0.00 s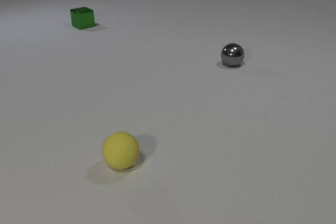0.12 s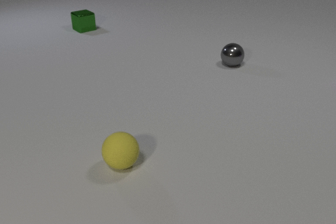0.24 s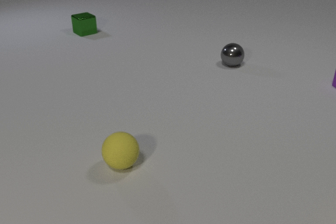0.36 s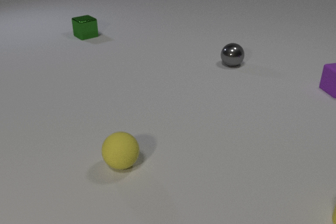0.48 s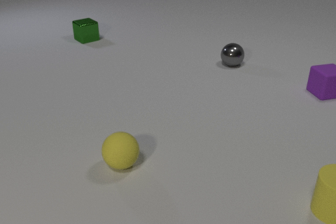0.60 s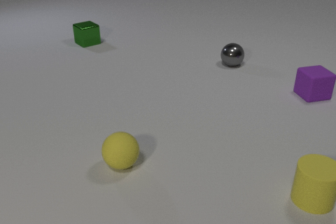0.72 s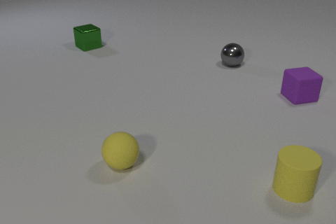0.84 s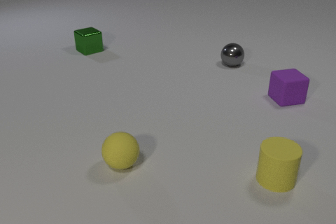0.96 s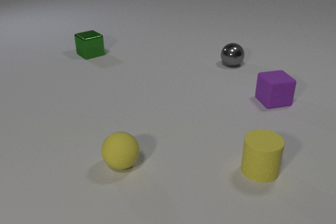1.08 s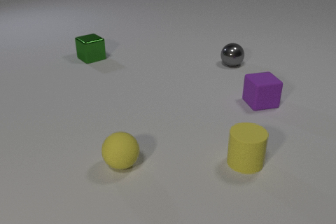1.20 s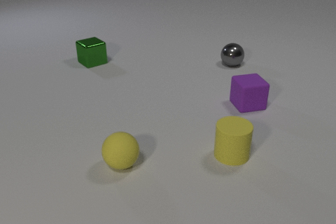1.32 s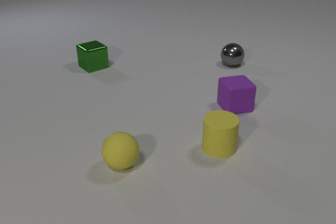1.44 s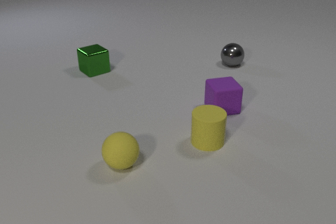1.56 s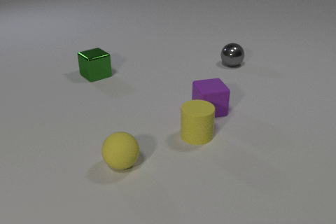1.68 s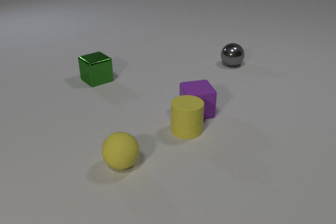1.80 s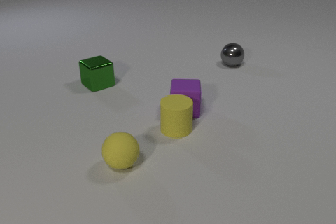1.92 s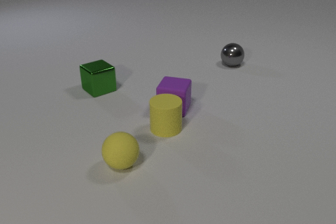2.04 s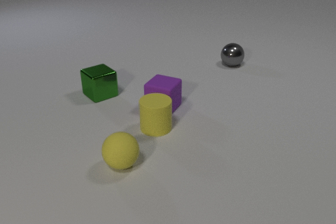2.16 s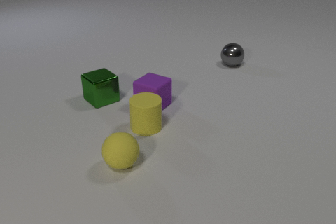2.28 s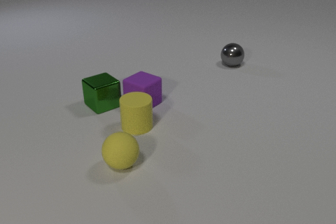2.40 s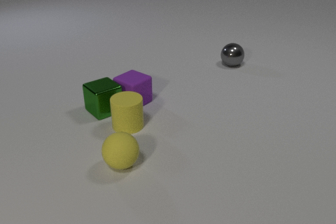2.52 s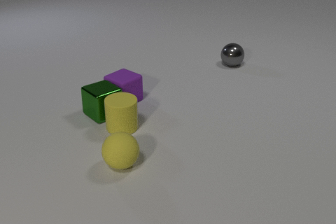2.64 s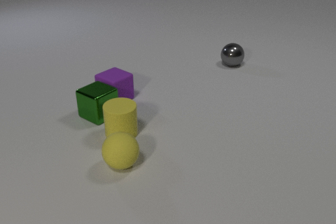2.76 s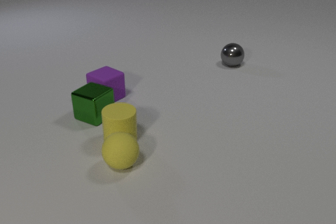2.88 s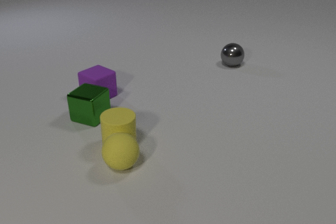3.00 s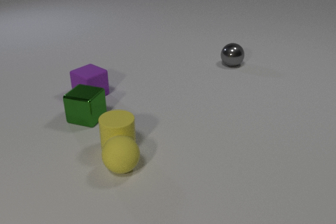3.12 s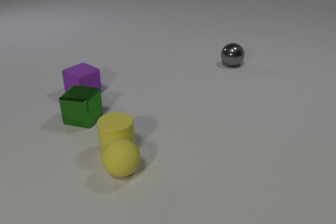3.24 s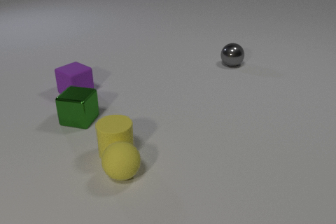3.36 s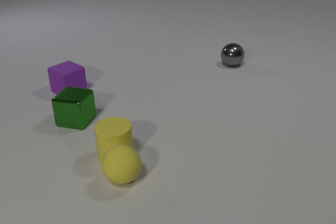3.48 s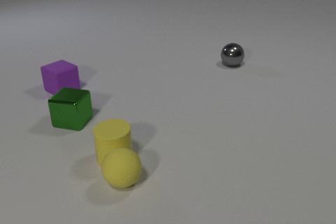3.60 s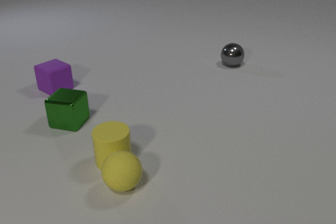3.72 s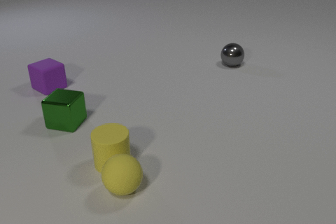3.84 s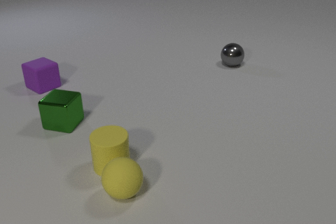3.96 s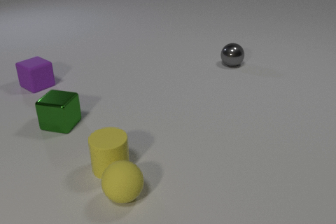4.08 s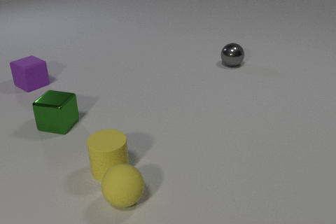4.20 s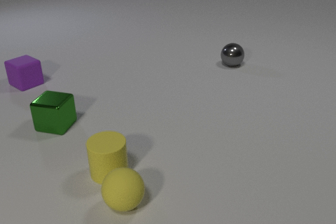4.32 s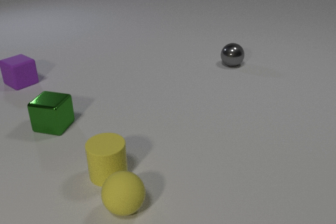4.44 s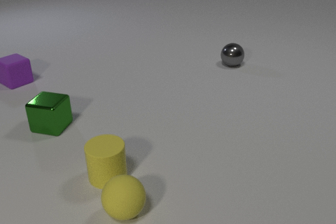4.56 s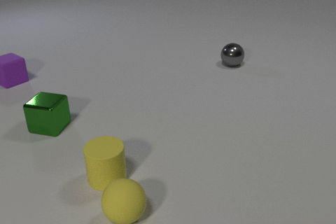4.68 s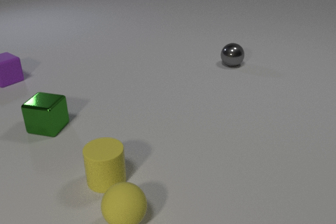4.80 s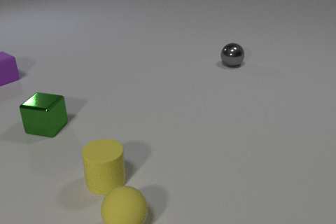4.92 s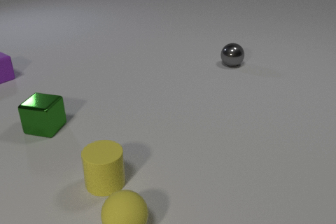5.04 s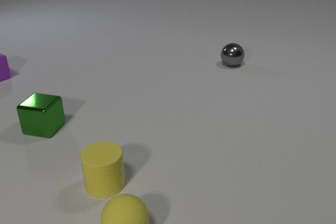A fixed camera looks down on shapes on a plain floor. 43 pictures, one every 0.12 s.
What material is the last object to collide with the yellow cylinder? rubber.
Are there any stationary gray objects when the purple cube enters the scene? yes.
How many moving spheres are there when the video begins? 0.
0.00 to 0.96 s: The purple rubber cube comes in at the right edge, slides to the left and toward the camera. The yellow rubber cylinder comes in at the right edge, slides to the left and away from the camera. The green metal cube slides toward the camera.
0.96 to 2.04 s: The purple rubber cube slides to the left, spins clockwise seen from above by about 45 degrees, its near face sliding to the left. The yellow rubber cylinder slides to the left and away from the camera. The green metal cube slides toward the camera. The purple rubber cube and the yellow rubber cylinder collide.
2.04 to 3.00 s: The purple rubber cube slides to the left and away from the camera. The yellow rubber cylinder slides to the left and toward the camera. The green metal cube slides toward the camera, spins counterclockwise seen from above by about 30 degrees, its near face sliding to the right. The yellow rubber cylinder and the green metal cube collide. The yellow rubber cylinder and the yellow rubber sphere collide.
3.00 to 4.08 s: The purple rubber cube slides to the left and away from the camera. The yellow rubber cylinder slides toward the camera. The green metal cube slides to the left. The yellow rubber sphere rolls toward the camera.
4.08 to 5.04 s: The purple rubber cube slides to the left and away from the camera. The yellow rubber cylinder slides toward the camera. The green metal cube slides to the left. The yellow rubber sphere rolls toward the camera.
